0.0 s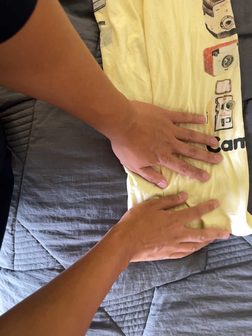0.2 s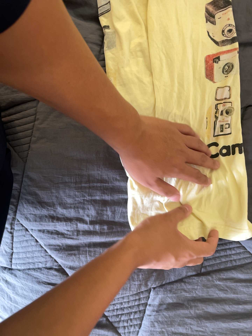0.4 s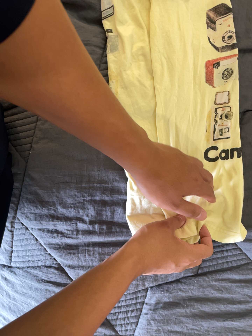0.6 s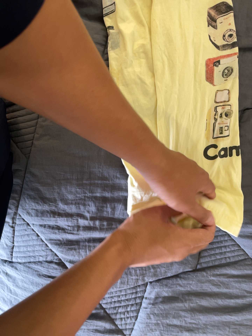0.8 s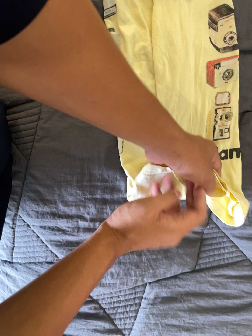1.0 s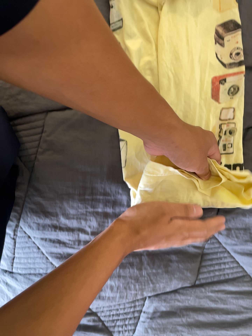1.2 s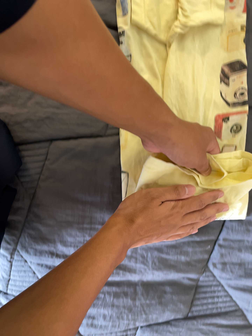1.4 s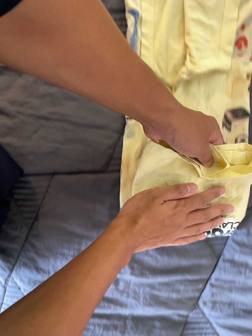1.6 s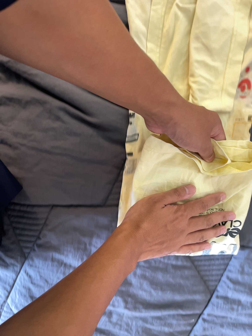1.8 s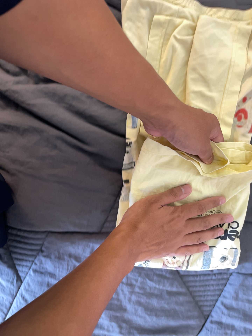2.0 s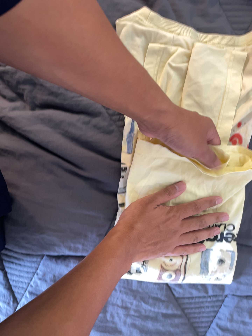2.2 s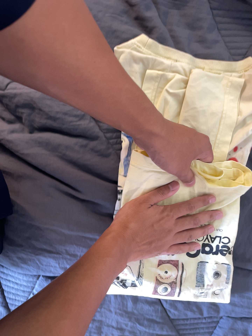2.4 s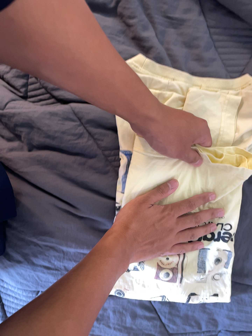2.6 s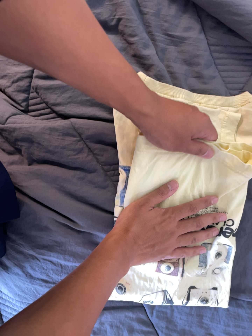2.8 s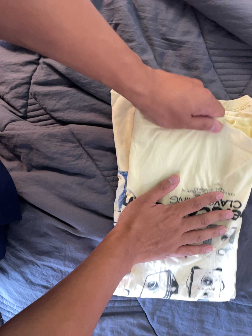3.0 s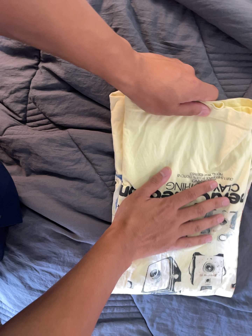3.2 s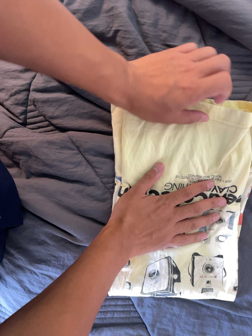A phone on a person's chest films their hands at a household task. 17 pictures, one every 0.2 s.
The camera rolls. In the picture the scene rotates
clockwise.
The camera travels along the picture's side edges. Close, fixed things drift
downward.
0.0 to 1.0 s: The camera shifts only a little, or ends up much as it began.
1.0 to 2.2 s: The camera travels toward the top of its view, about 28 cm, so close, fixed things drift downward. It rolls about its line of sight by about 10 degrees, and the scene rotates clockwise.
2.2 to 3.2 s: The camera travels toward the top of its view, about 7 cm, so close, fixed things drift downward.
The film runs forward here.
